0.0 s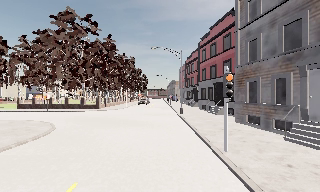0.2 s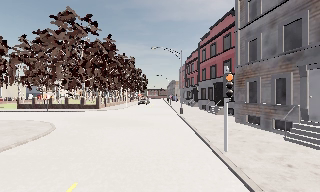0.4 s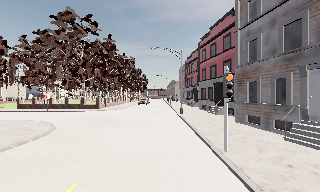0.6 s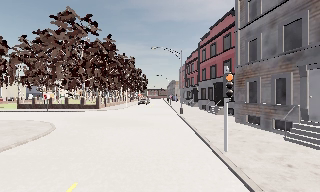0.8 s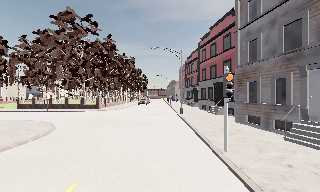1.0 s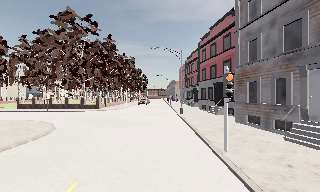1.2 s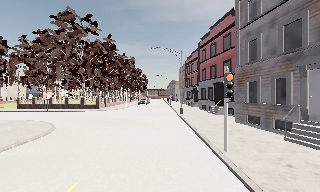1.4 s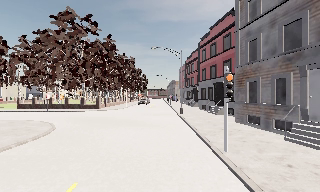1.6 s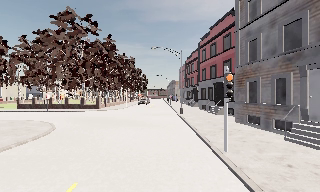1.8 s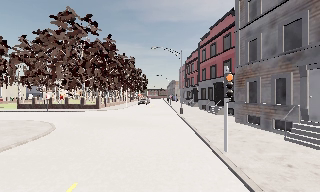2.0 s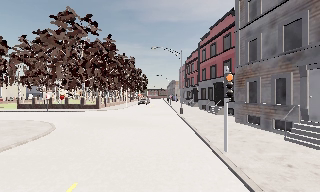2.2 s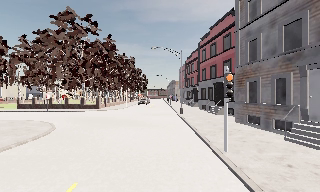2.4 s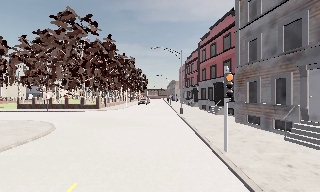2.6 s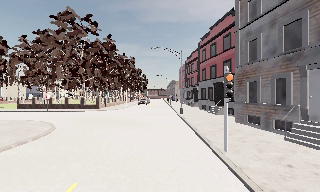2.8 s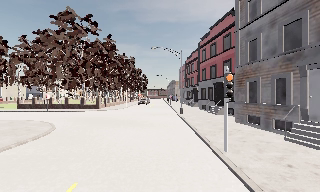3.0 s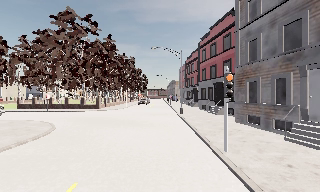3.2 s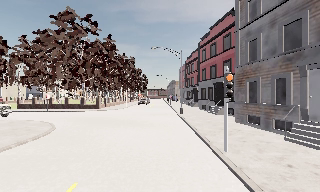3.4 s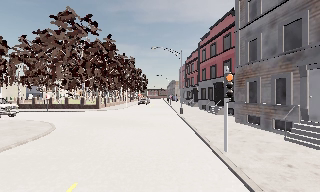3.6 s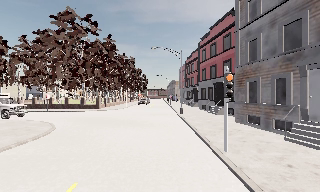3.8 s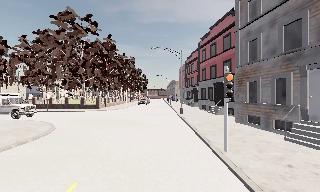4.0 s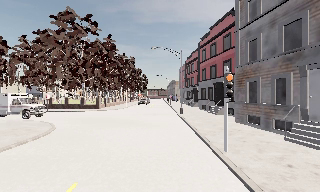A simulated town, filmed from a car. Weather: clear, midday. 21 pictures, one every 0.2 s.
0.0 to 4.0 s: The camera keeps its place and its aim.
The film runs forward here.
